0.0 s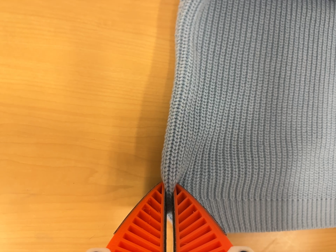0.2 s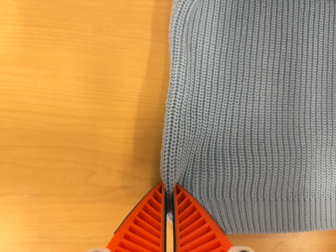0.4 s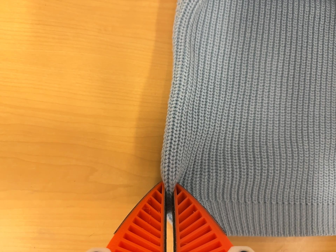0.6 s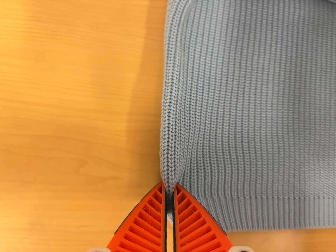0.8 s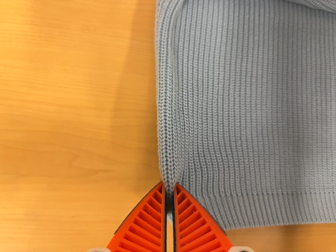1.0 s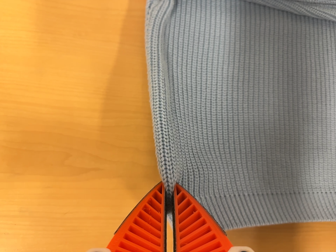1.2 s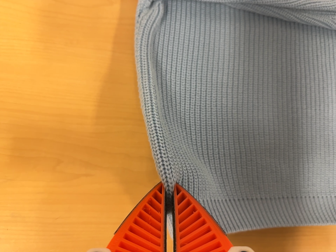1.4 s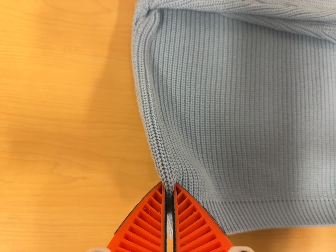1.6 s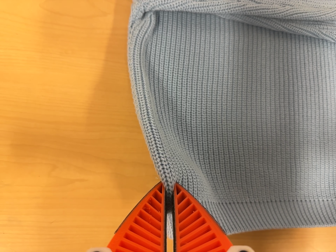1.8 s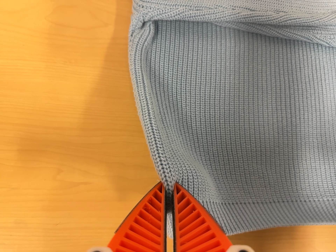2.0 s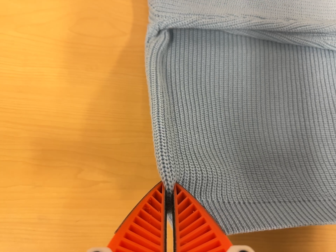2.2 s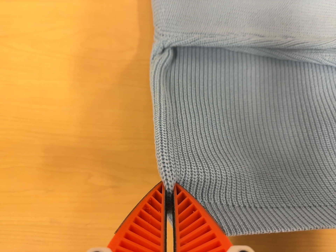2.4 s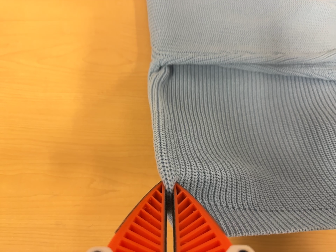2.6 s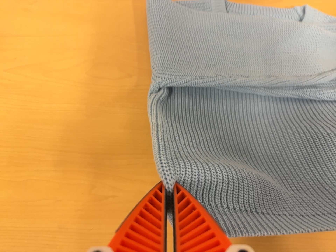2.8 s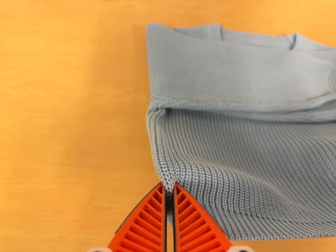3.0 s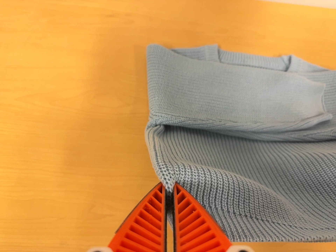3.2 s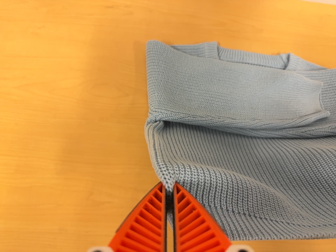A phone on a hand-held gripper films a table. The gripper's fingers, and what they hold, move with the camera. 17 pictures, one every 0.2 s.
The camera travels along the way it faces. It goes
backward.
The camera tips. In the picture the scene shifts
downward.
0.0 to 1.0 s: The camera travels to its right, about 7 cm.
1.0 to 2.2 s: The camera travels backward, about 6 cm, so what stands in front gets smaller. Its aim tips toward the top of its view by about 10 degrees, and the scene shifts downward.
2.2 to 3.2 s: The camera travels backward, about 9 cm, so what stands in front gets smaller.
The film runs forward here.
